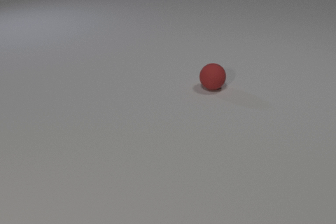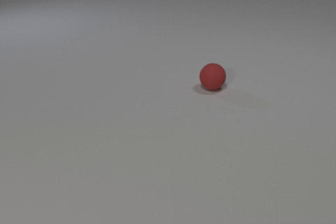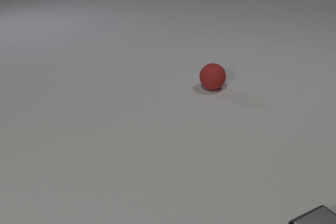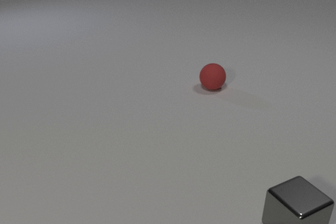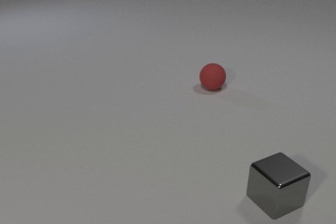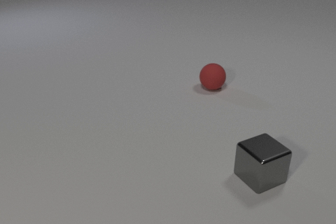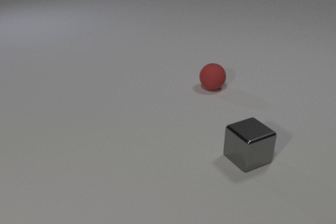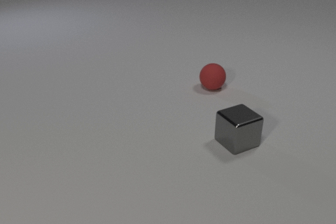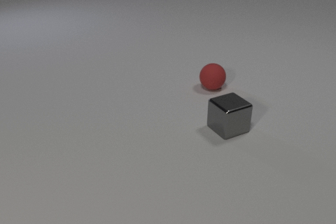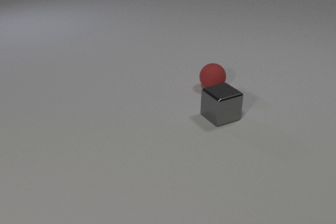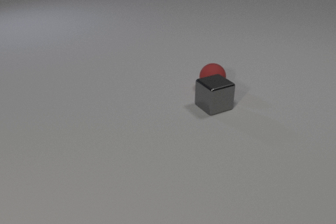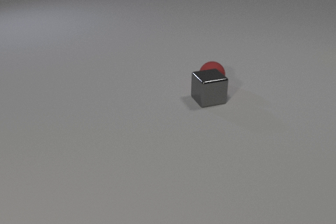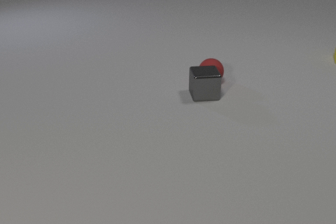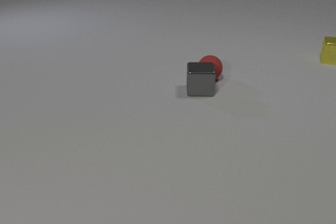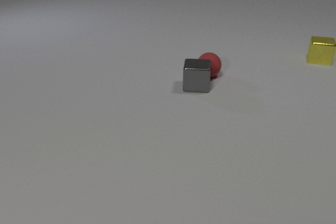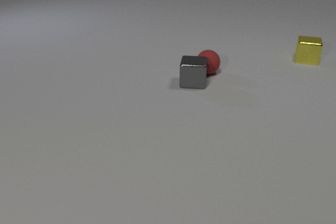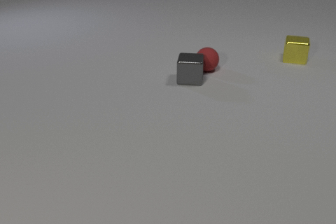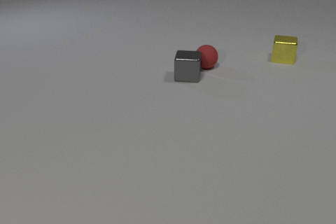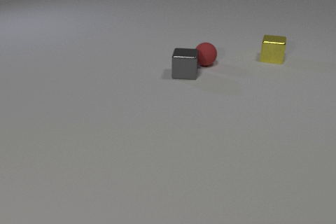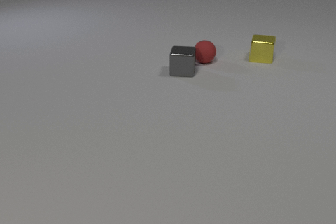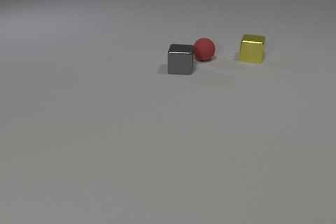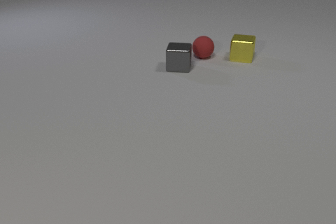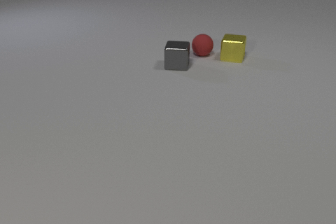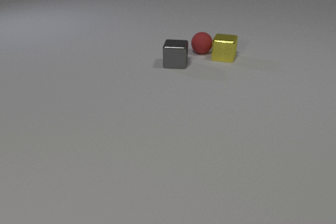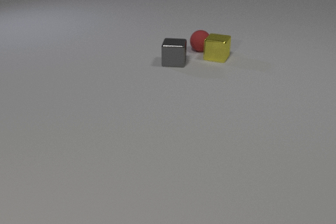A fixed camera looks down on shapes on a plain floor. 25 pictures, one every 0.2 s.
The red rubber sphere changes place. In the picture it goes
away from the camera.
The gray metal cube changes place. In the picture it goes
away from the camera.
0.0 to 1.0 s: The gray metal cube comes in at the bottom edge, slides away from the camera and to the left.
1.0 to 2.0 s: The gray metal cube slides away from the camera and to the left.
2.0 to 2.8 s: The gray metal cube slides away from the camera and to the left, spins so that its near face slides to the left, clockwise seen from above. The red rubber sphere rolls away from the camera. The yellow metal cube comes in at the right edge, slides to the left. The gray metal cube and the red rubber sphere collide.
2.8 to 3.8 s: The gray metal cube slides away from the camera and to the left. The red rubber sphere rolls away from the camera. The yellow metal cube slides to the left.
3.8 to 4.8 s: The gray metal cube slides away from the camera. The red rubber sphere rolls away from the camera. The yellow metal cube slides to the left. The red rubber sphere and the yellow metal cube collide.
What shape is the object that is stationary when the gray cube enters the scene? sphere.
How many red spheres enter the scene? 0.
How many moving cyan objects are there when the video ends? 0.
